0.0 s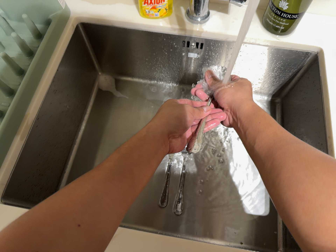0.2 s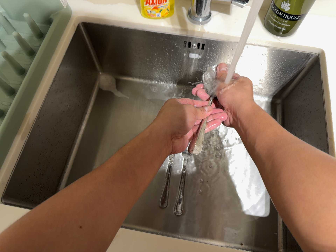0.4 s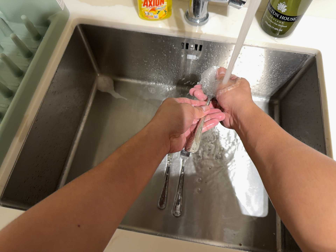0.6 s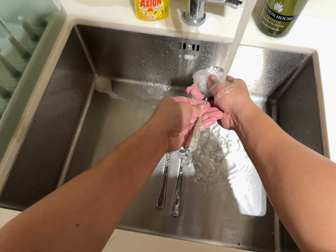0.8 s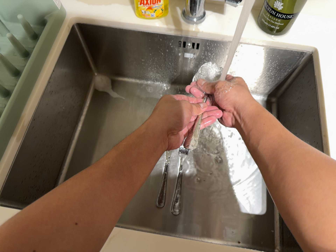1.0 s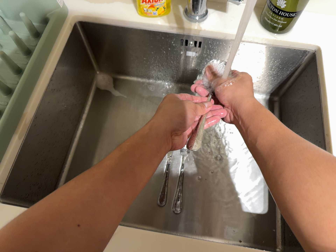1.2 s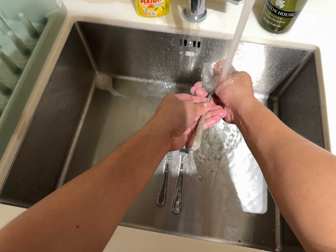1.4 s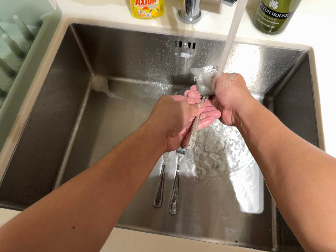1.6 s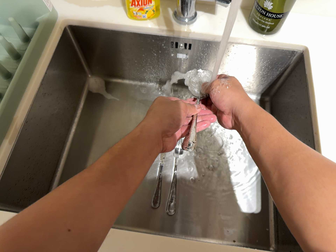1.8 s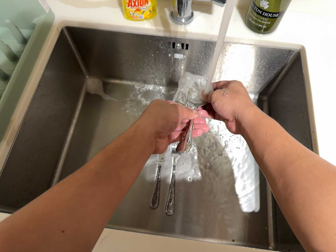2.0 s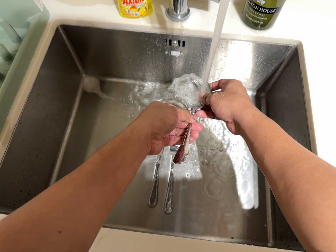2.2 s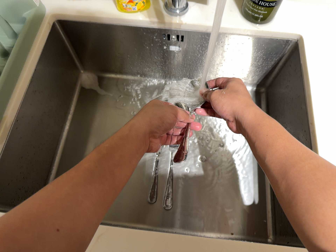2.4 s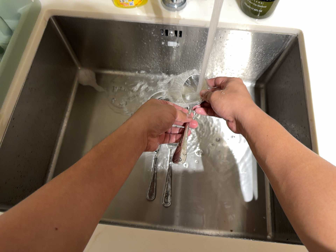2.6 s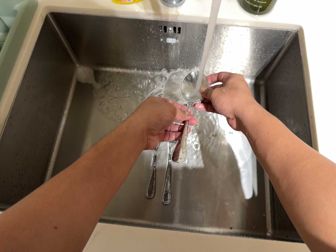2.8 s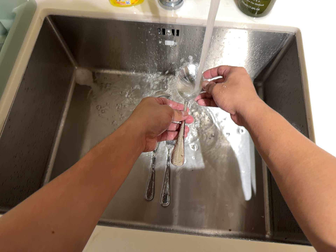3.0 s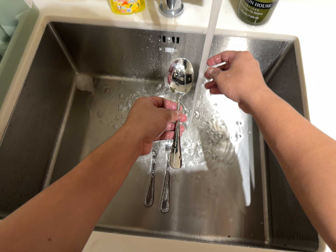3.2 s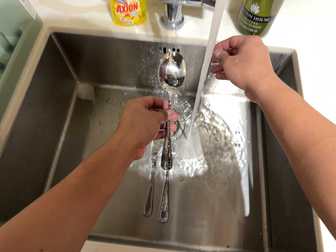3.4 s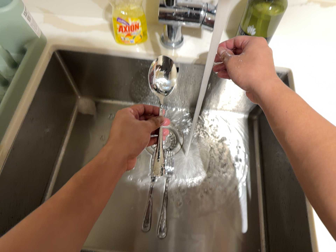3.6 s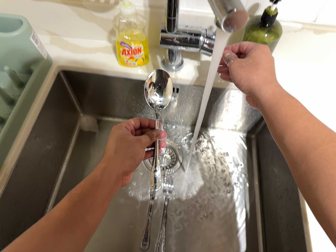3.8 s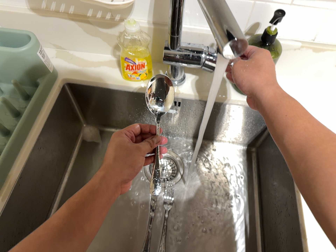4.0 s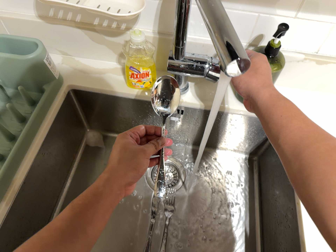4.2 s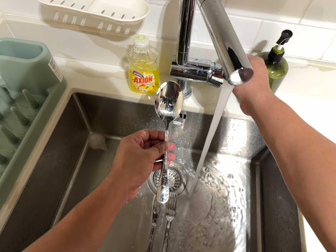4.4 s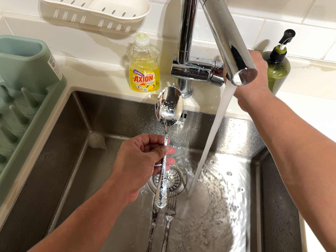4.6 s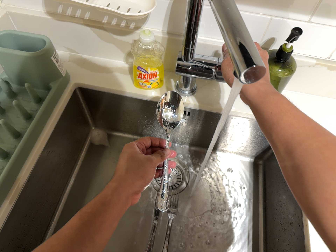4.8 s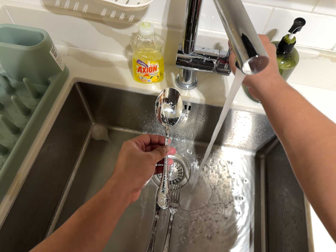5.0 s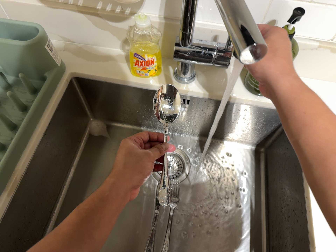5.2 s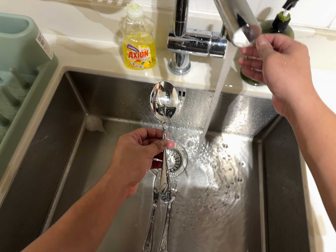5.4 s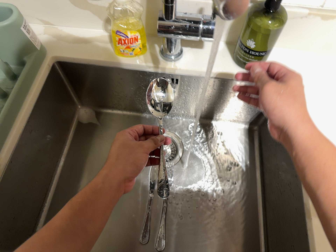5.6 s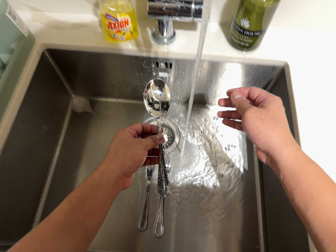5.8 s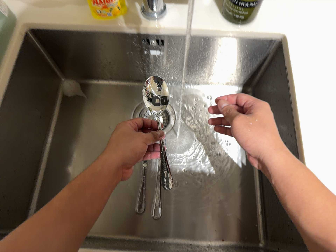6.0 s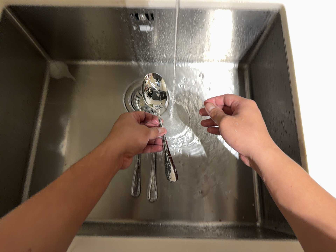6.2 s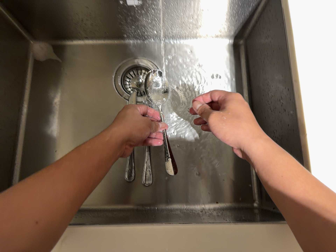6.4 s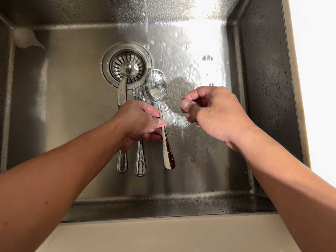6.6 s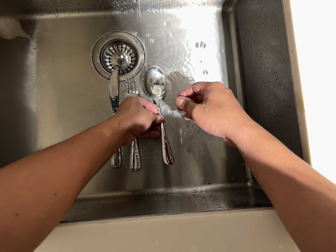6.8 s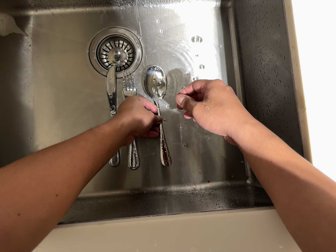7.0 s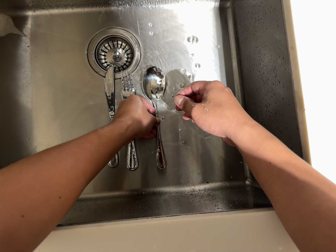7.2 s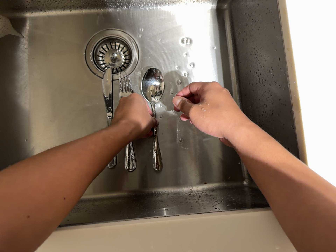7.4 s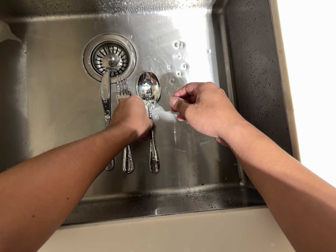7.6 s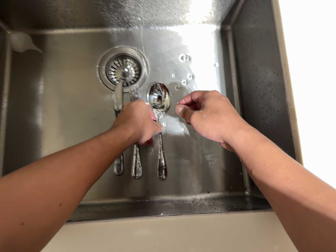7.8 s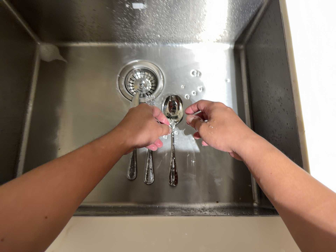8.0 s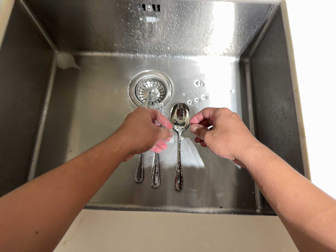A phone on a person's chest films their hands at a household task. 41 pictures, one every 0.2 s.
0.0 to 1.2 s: The camera keeps its place and its aim.
1.2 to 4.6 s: The camera travels toward the top of its view, about 8 cm, so close, fixed things drift downward. Its aim tips toward the top of its view by about 10 degrees, and the scene shifts downward.
4.6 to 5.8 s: The camera travels forward, about 8 cm, so what stands in front looms larger. Its aim tips toward the bottom of its view by about 10 degrees, and the scene shifts upward. It rolls about its line of sight by about 10 degrees, and the scene rotates counterclockwise.
5.8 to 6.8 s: The camera travels forward, about 9 cm, so what stands in front looms larger. Its aim tips toward the bottom of its view by about 15 degrees, and the scene shifts upward.
6.8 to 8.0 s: The camera travels backward and toward the bottom of its view, about 10 cm, so what stands in front gets smaller. Its aim tips toward the top of its view by about 10 degrees.
The film runs forward here.
